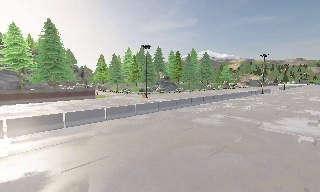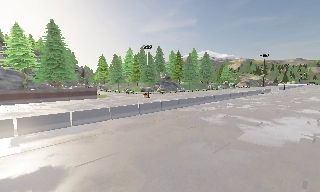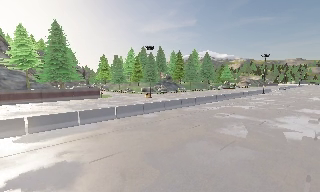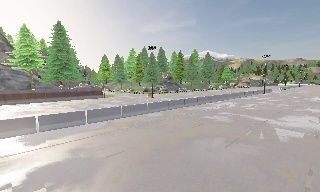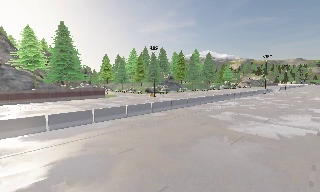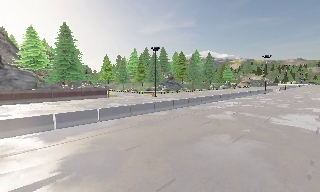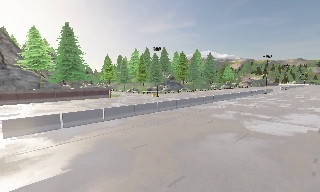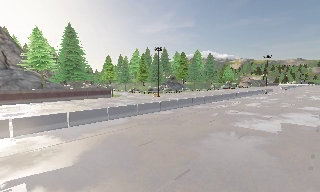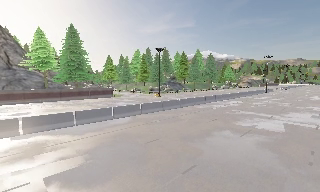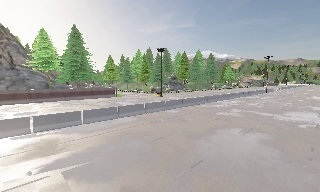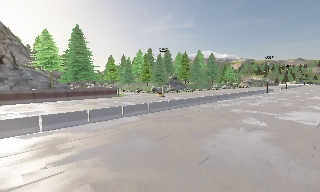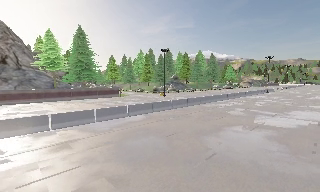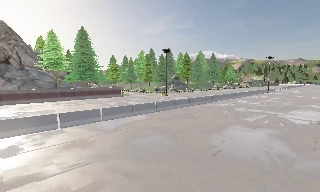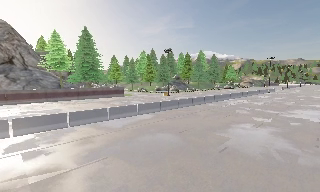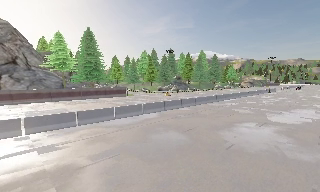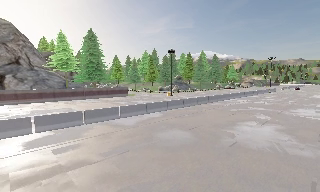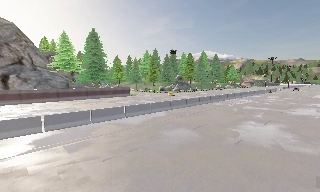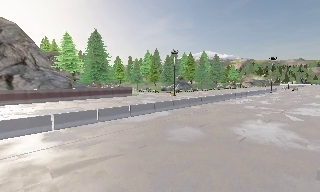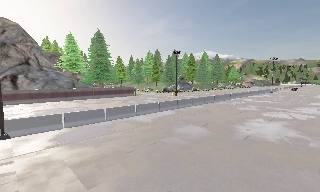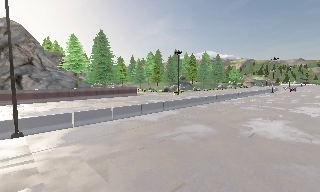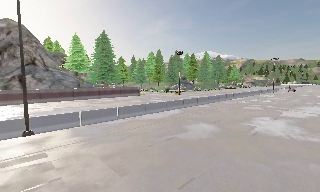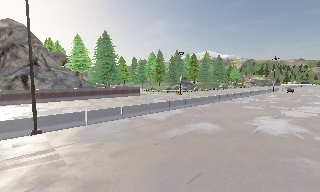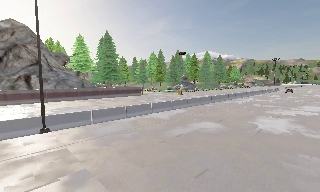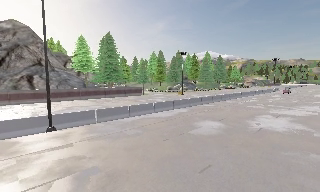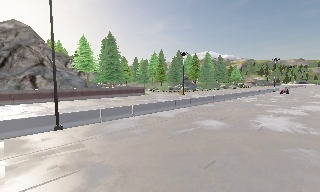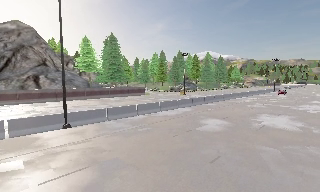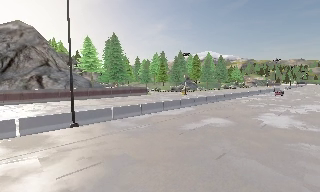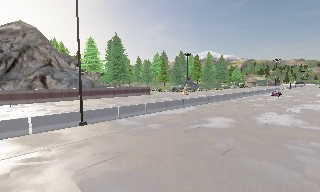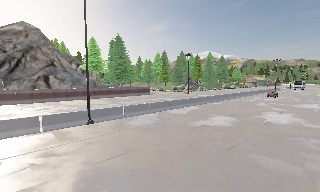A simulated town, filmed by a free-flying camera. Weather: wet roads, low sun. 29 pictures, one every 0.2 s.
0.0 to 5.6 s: The camera travels to its left and backward, about 16 m, so close, fixed things drift to the right.
The film runs backward here.
